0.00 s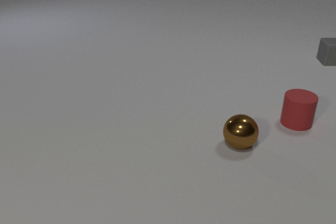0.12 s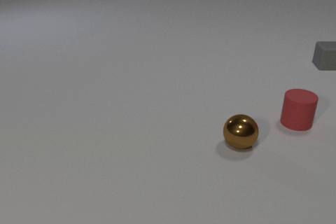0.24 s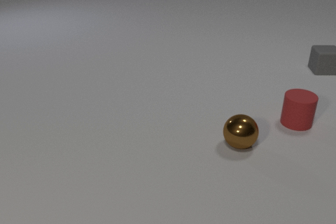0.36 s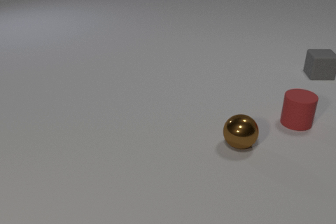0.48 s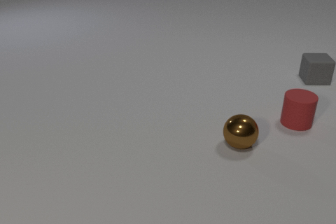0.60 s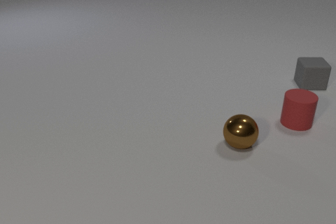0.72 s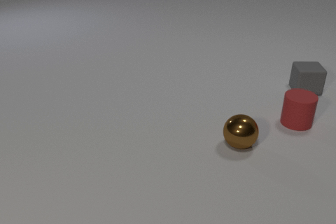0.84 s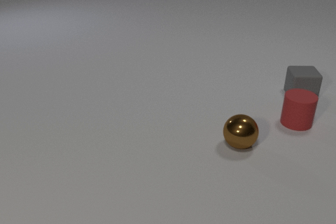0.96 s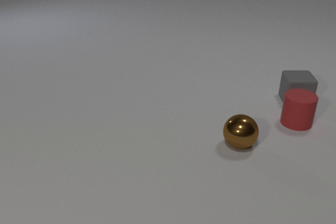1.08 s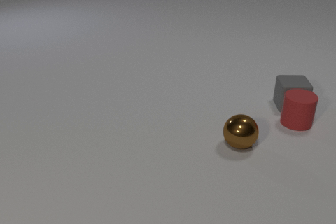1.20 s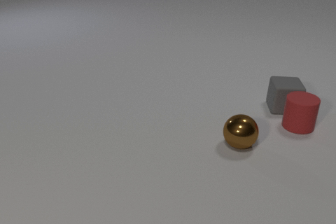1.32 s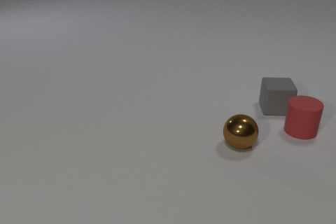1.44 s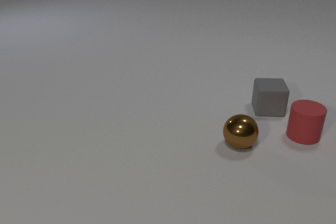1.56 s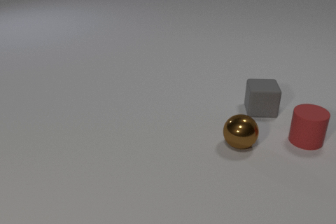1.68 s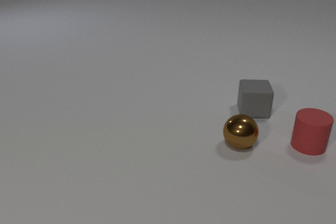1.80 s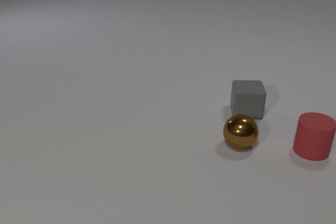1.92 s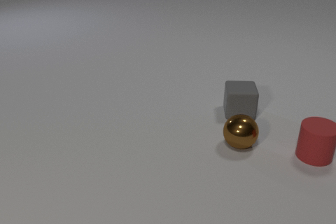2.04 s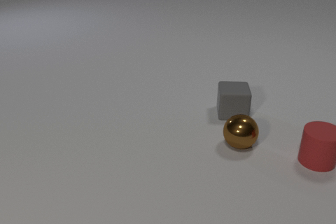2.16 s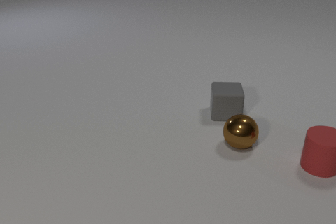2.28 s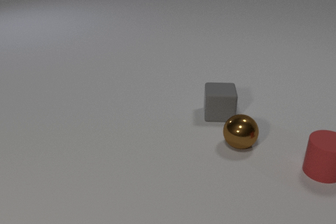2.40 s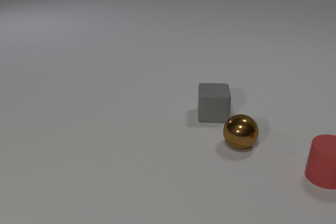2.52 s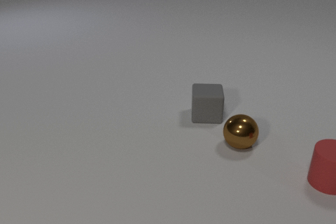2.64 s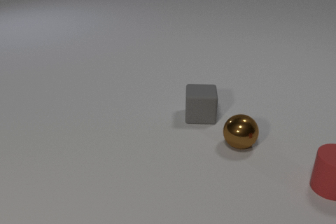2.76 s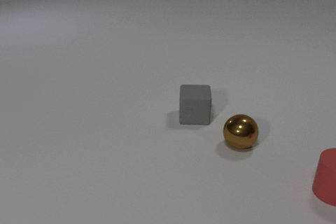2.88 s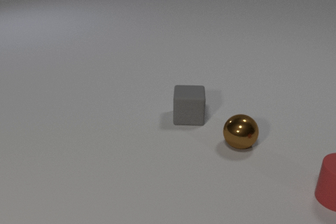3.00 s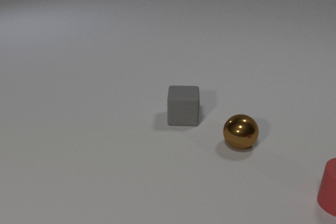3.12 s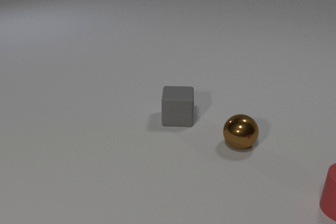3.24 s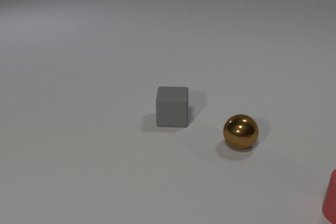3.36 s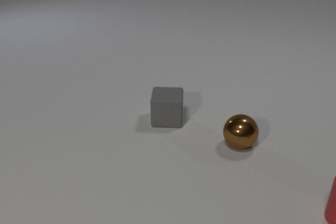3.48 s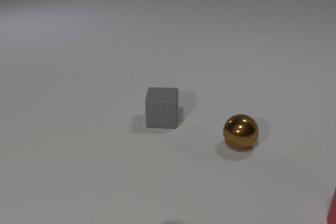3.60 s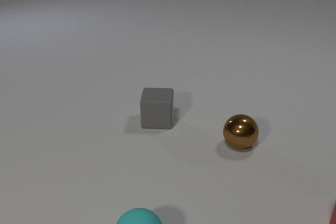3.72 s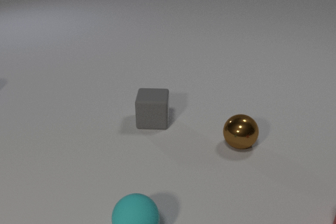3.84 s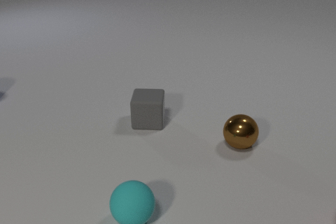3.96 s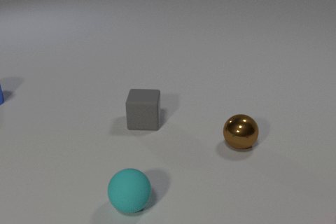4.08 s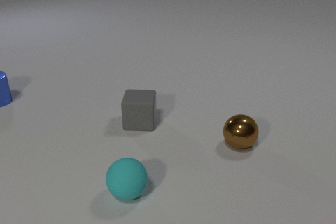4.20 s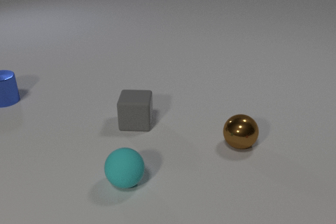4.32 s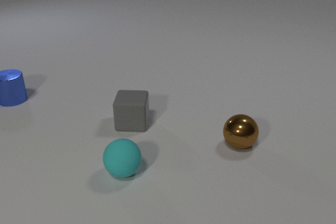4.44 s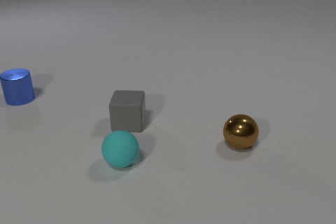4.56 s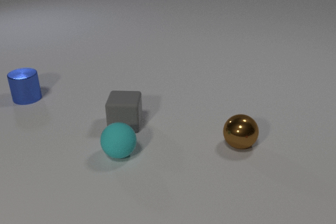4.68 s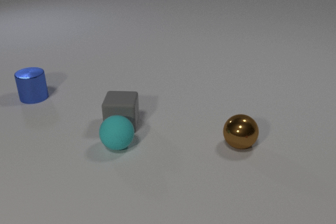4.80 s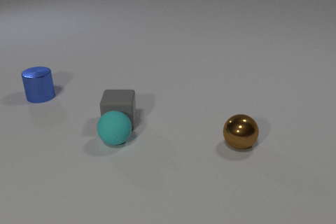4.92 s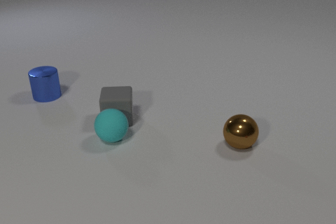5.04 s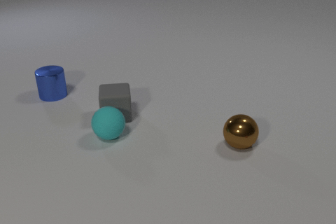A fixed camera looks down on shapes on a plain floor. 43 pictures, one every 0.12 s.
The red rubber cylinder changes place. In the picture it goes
toward the camera.
0.00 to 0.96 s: The gray rubber cube slides toward the camera.
0.96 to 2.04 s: The gray rubber cube slides to the left and toward the camera. The red rubber cylinder slides toward the camera. The gray rubber cube and the red rubber cylinder collide.
2.04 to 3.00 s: The gray rubber cube slides to the left. The red rubber cylinder slides toward the camera and to the right.
3.00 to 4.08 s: The gray rubber cube slides to the left. The red rubber cylinder slides toward the camera and to the right, leaves at the right edge. The cyan rubber sphere comes in at the bottom edge, rolls away from the camera. The blue metal cylinder comes in at the left edge, slides to the right.
4.08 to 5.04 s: The gray rubber cube slides to the left and away from the camera. The cyan rubber sphere rolls away from the camera. The blue metal cylinder slides to the right. The gray rubber cube and the cyan rubber sphere collide.
How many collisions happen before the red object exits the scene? 1.
What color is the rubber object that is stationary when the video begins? red.
Are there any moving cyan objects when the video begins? no.
